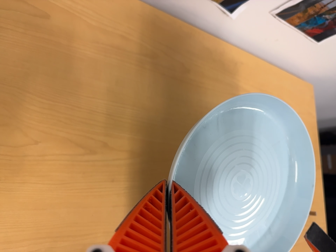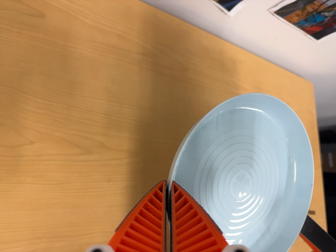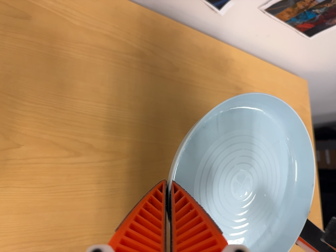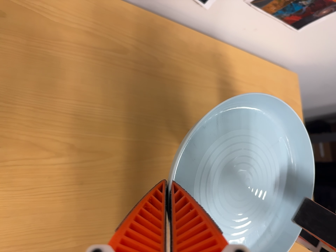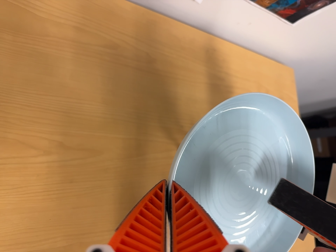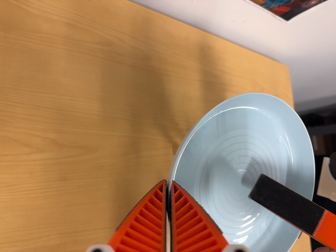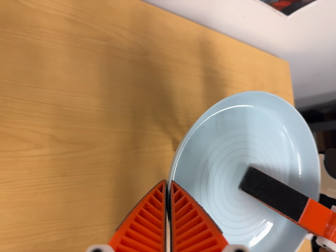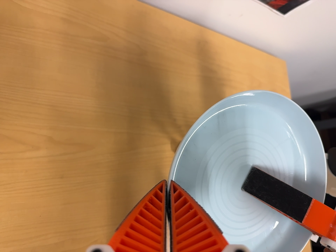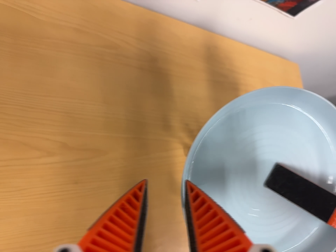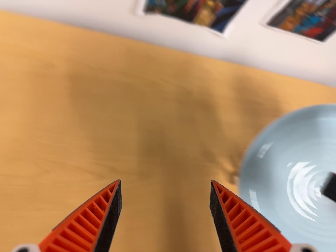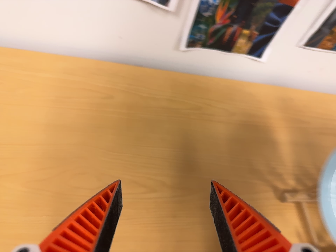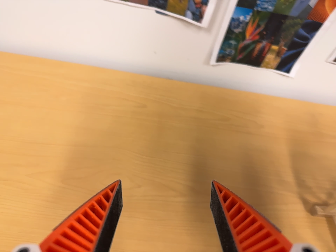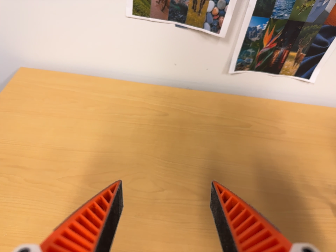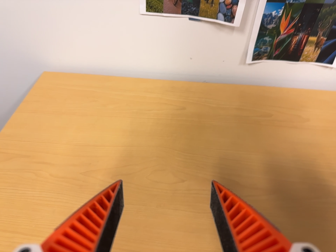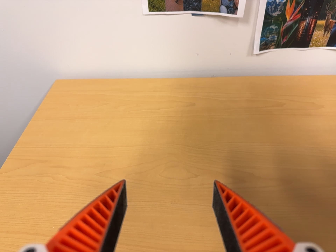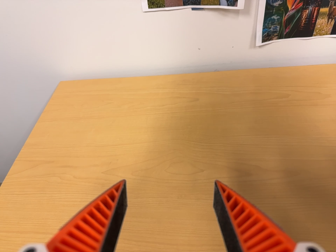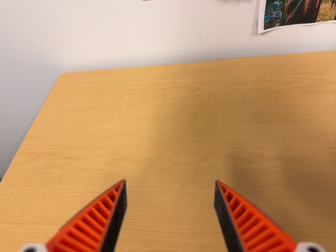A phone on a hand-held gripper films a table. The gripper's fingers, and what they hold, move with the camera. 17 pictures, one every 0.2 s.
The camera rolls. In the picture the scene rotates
counterclockwise.
The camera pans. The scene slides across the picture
to the right.
0.0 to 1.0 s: The camera travels to its right, about 6 cm, so close, fixed things drift to the left.
1.0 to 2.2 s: The scene slides to the right, as the camera pans about 25 degrees to its left. It travels toward the bottom of its view and backward, about 14 cm. Its aim tips toward the top of its view by about 25 degrees.
2.2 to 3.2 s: The camera swings to its left by about 15 degrees, and the scene slides to the right. It travels toward the bottom of its view, about 7 cm. It rolls about its line of sight by about 10 degrees, and the scene rotates counterclockwise.
The film runs forward here.
